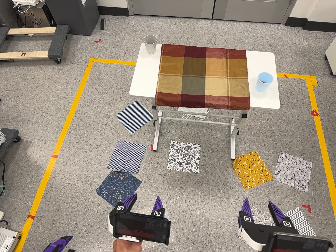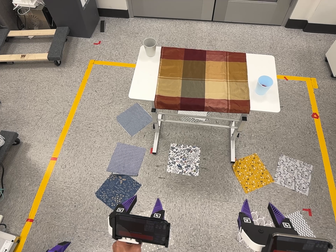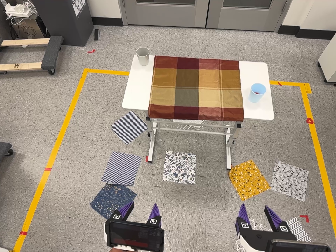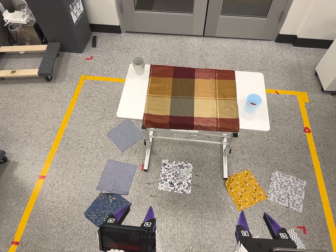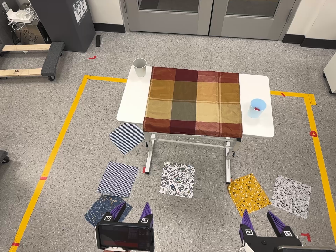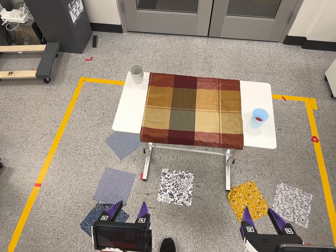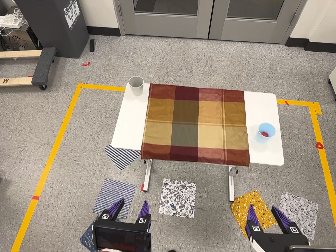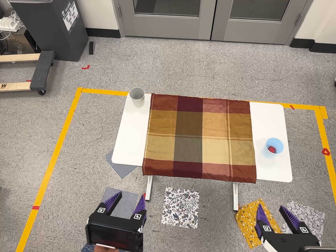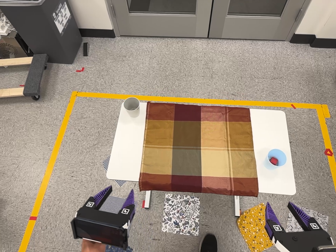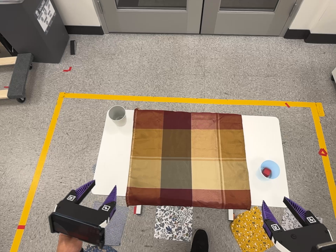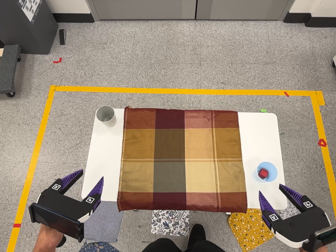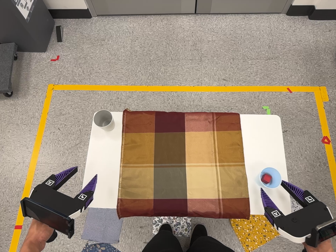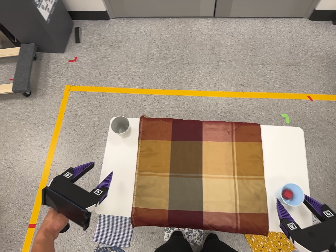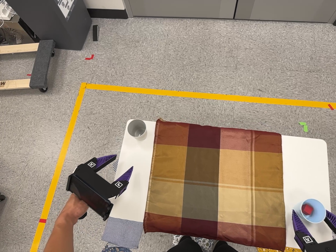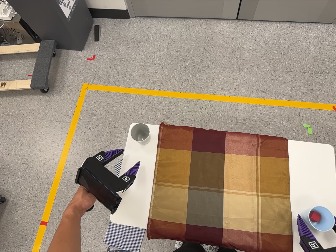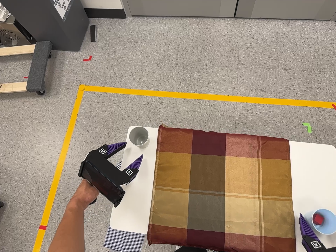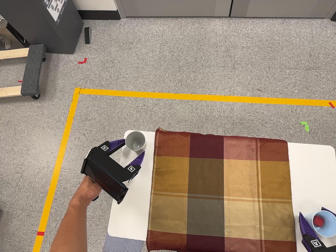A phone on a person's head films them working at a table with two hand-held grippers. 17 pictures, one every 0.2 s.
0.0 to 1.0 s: The camera travels toward the top of its view, forward and to its right, about 22 cm, so close, fixed things drift downward.
1.0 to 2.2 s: The camera travels toward the top of its view and forward, about 50 cm, so close, fixed things drift downward. Its aim tips toward the bottom of its view by about 10 degrees.
2.2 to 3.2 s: The camera travels toward the top of its view, forward and to its left, about 16 cm, so close, fixed things drift downward.
The film runs forward here.
